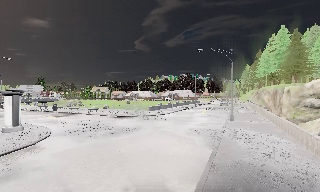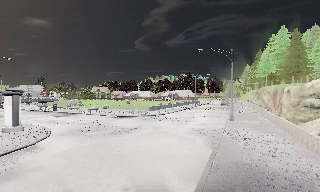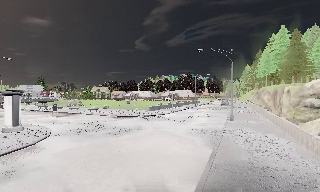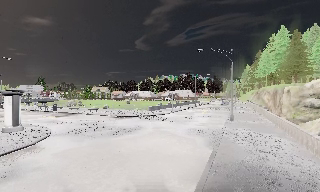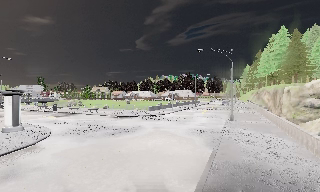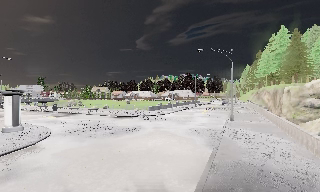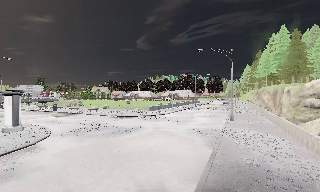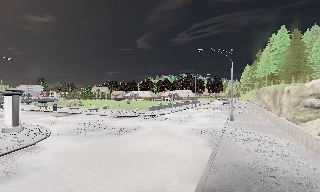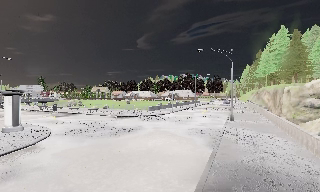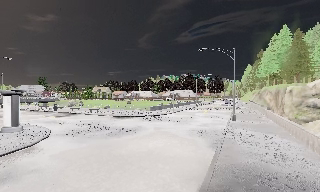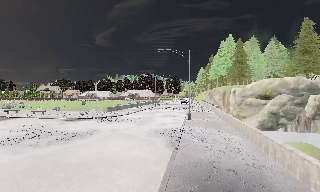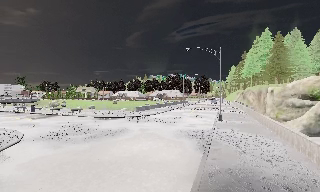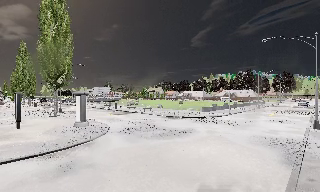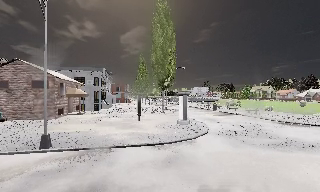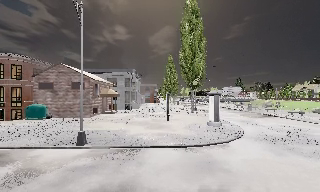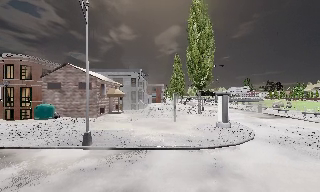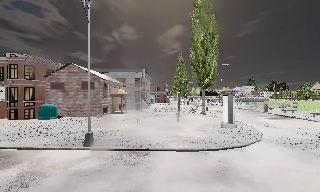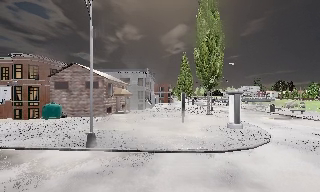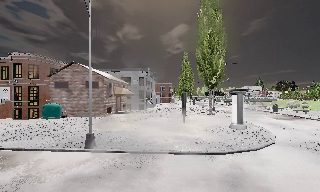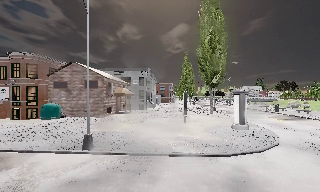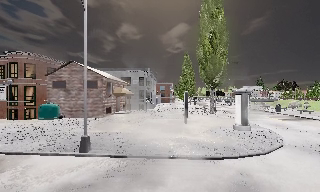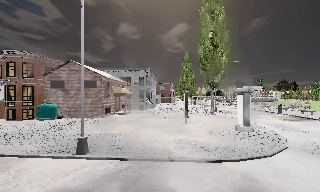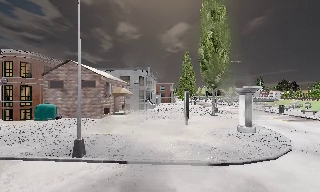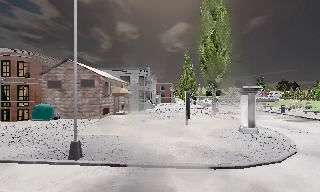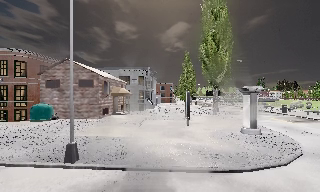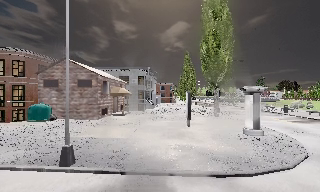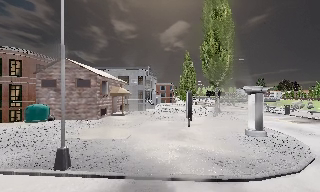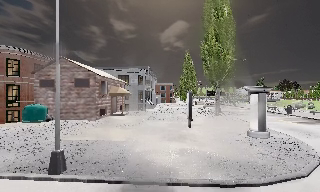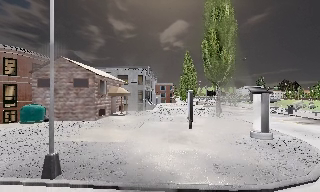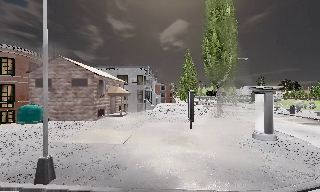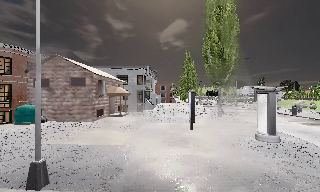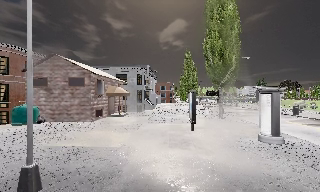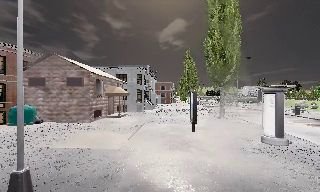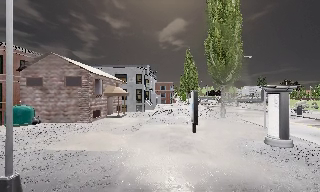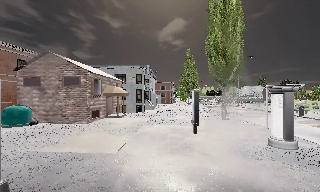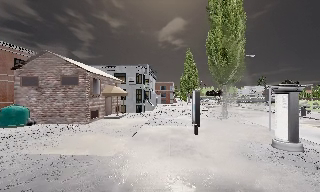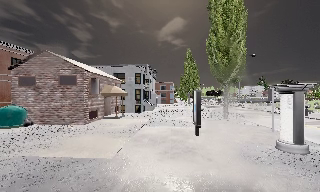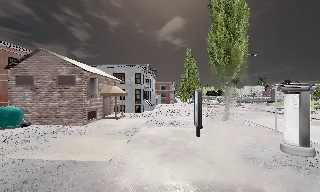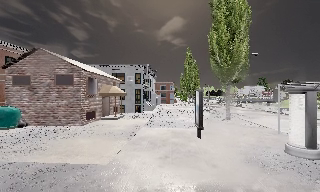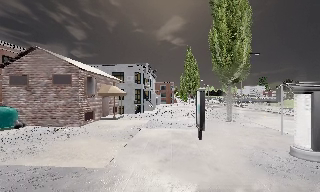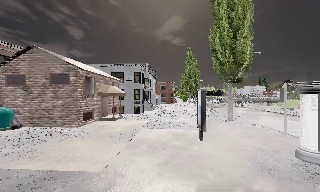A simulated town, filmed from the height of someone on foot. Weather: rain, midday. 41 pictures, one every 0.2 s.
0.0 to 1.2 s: The camera keeps its place and its aim.
1.2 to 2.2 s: The camera travels forward, about 0.5 m, so what stands in front looms larger. It gains speed.
2.2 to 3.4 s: The scene slides to the right, as the camera pans about 70 degrees to its left. It travels forward, about 1.5 m.
3.4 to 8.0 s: The camera travels forward, about 6 m, so what stands in front looms larger.
The film runs forward here.
